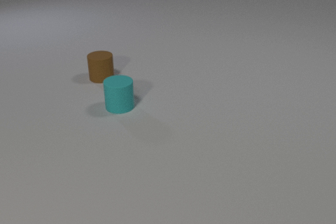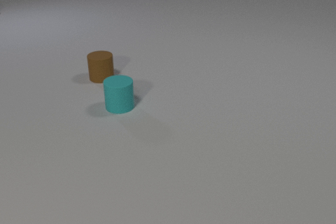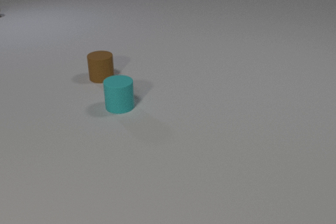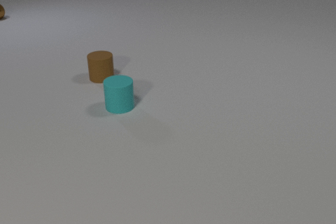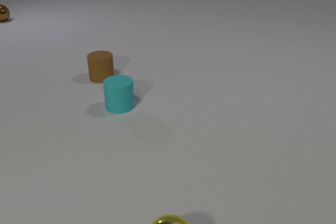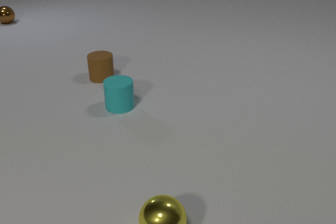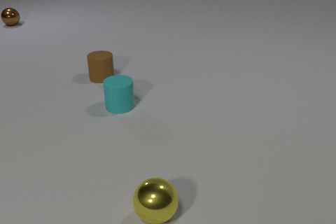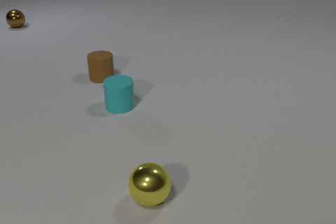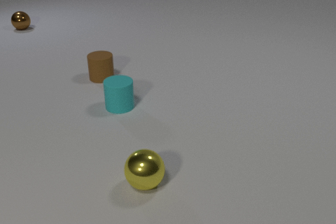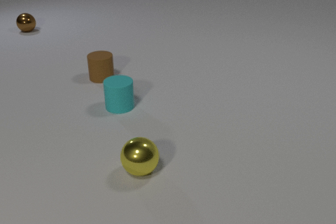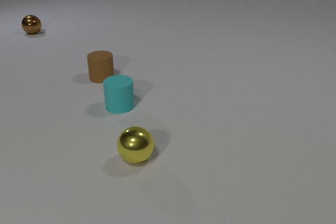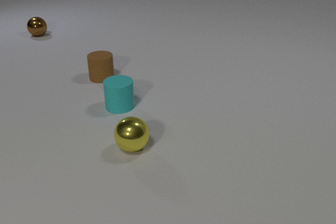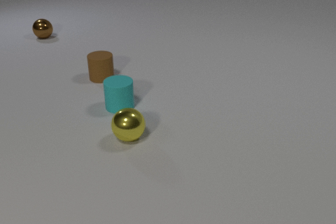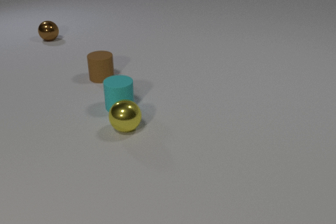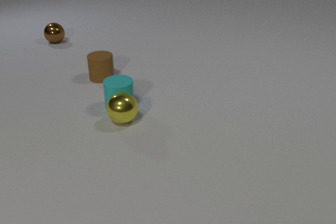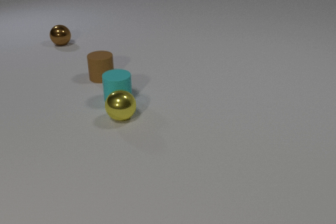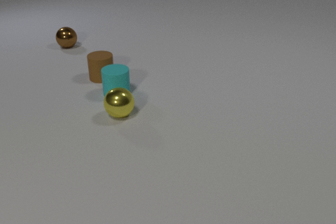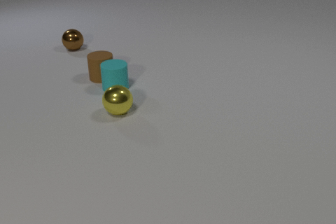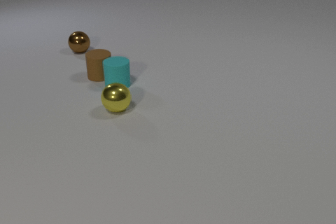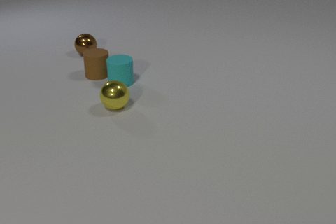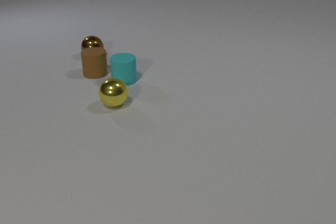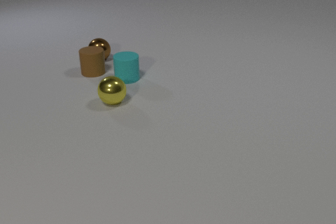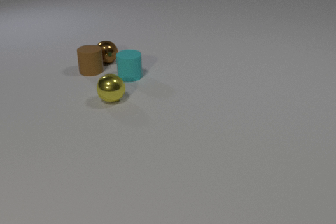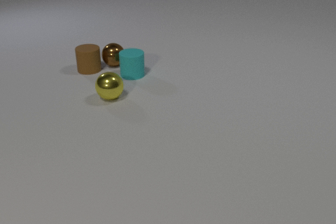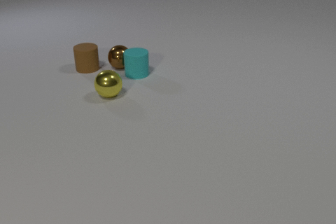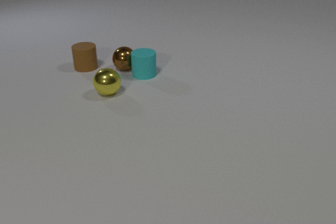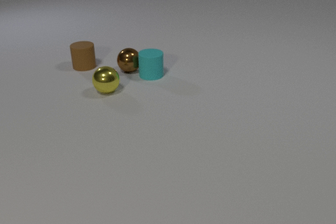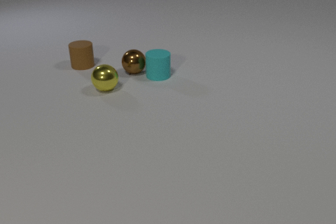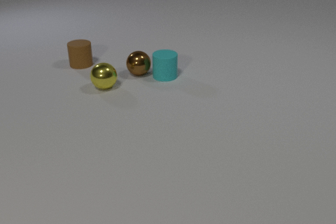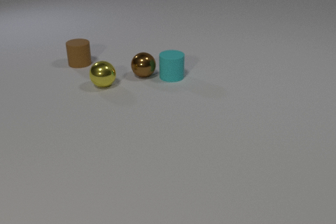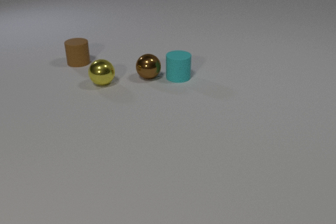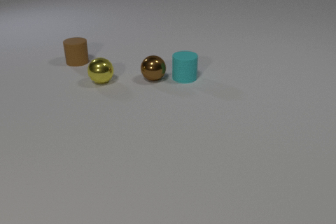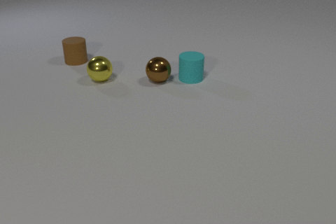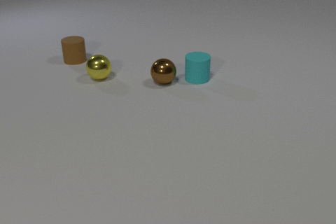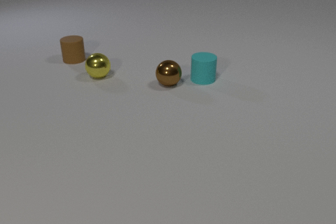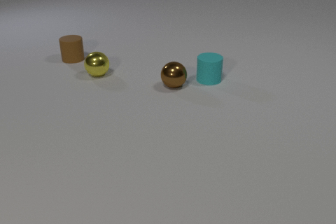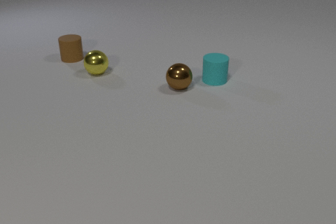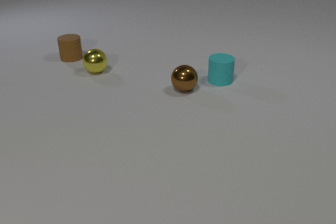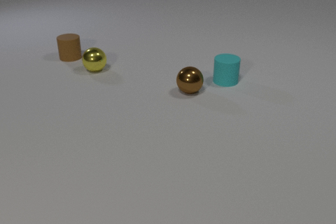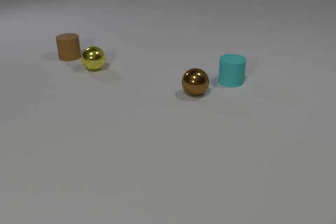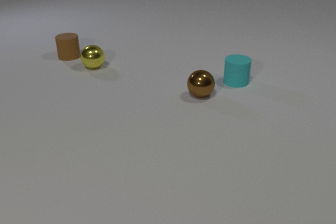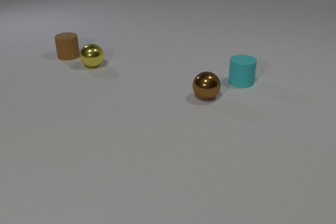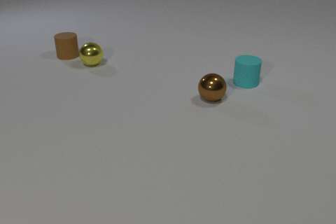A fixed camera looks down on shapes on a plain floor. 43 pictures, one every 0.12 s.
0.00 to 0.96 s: The yellow metal sphere comes in at the bottom edge, rolls away from the camera. The brown metal sphere comes in at the left edge, rolls toward the camera and to the right.
0.96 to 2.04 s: The yellow metal sphere rolls away from the camera. The cyan rubber cylinder slides away from the camera. The brown metal sphere rolls toward the camera and to the right. The yellow metal sphere and the cyan rubber cylinder collide.
2.04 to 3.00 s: The yellow metal sphere rolls away from the camera. The cyan rubber cylinder slides to the right and away from the camera. The brown metal sphere rolls toward the camera and to the right. The brown rubber cylinder slides away from the camera and to the left. The cyan rubber cylinder and the brown rubber cylinder collide. The cyan rubber cylinder and the brown metal sphere collide.
3.00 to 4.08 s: The yellow metal sphere rolls away from the camera. The cyan rubber cylinder slides to the right. The brown metal sphere rolls to the right and toward the camera. The brown rubber cylinder slides away from the camera and to the left.
4.08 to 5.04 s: The yellow metal sphere rolls away from the camera. The cyan rubber cylinder slides to the right. The brown metal sphere rolls to the right and toward the camera. The brown rubber cylinder slides away from the camera and to the left.
What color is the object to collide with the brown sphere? cyan.
How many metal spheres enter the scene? 2.
Are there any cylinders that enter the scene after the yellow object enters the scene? no.
